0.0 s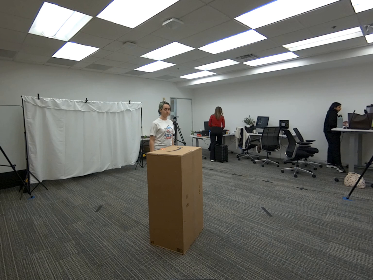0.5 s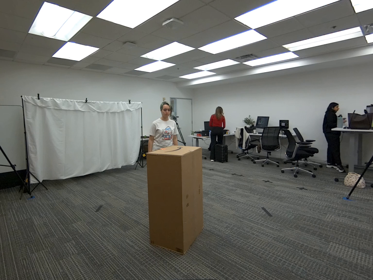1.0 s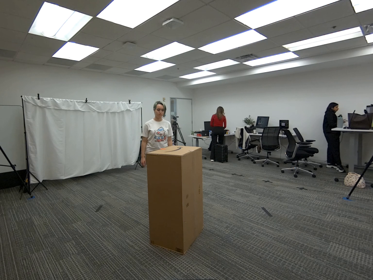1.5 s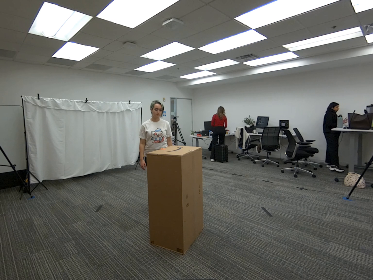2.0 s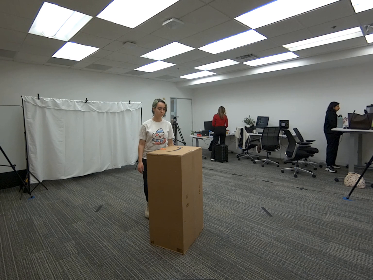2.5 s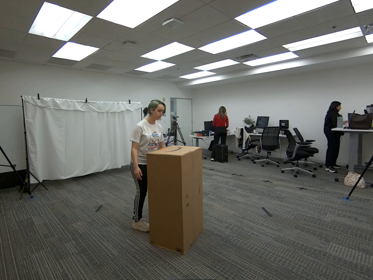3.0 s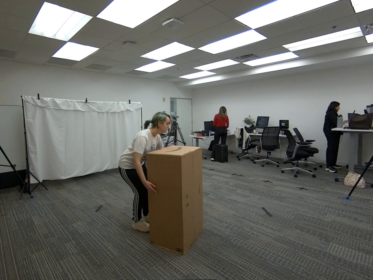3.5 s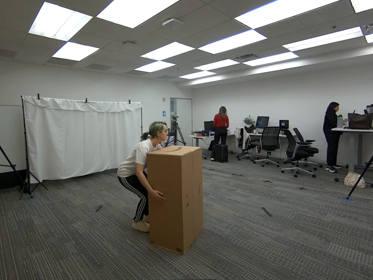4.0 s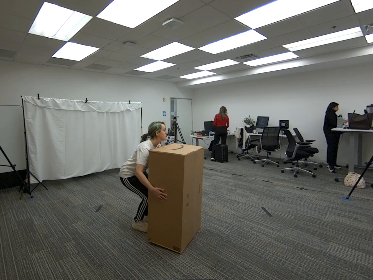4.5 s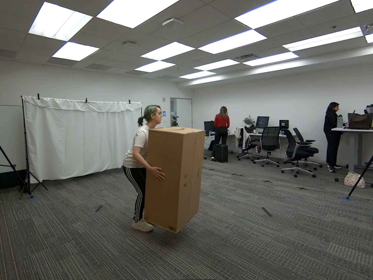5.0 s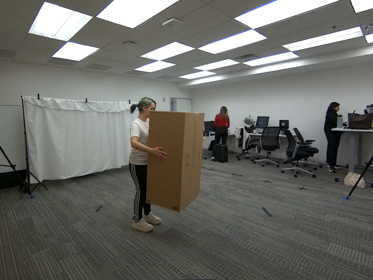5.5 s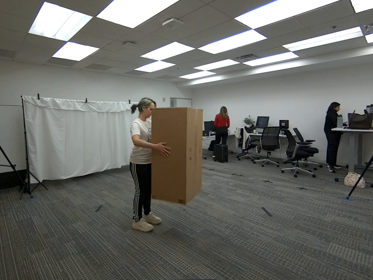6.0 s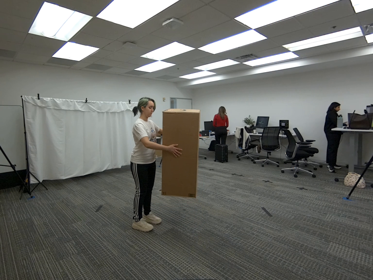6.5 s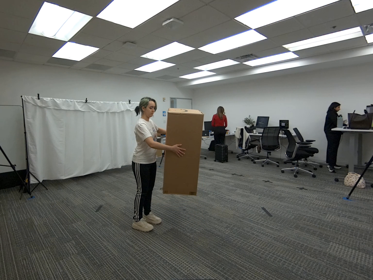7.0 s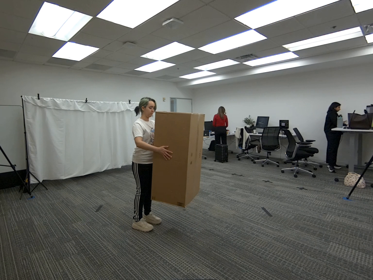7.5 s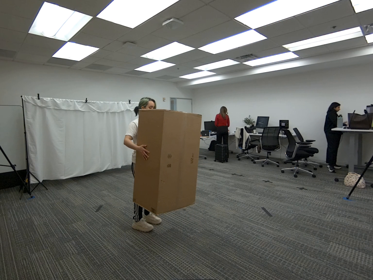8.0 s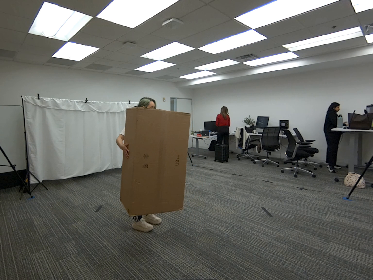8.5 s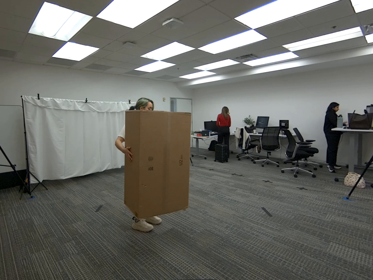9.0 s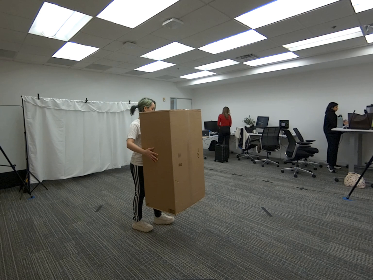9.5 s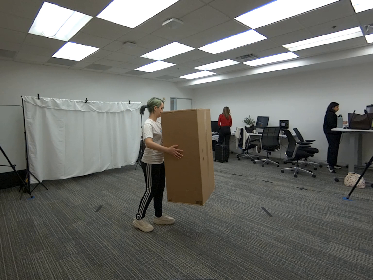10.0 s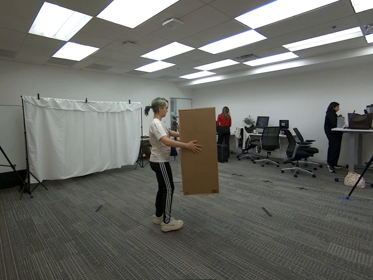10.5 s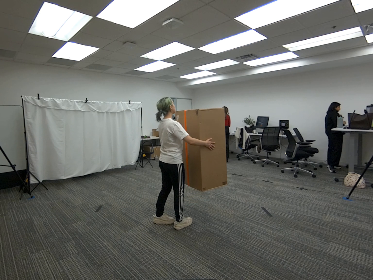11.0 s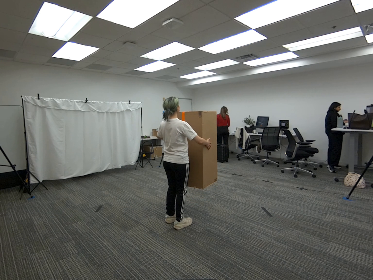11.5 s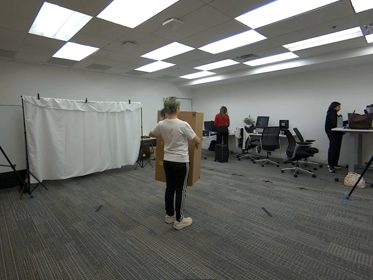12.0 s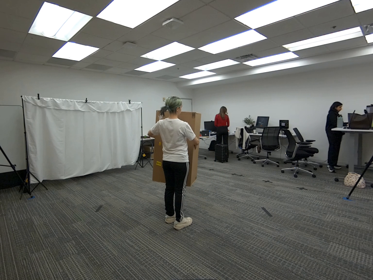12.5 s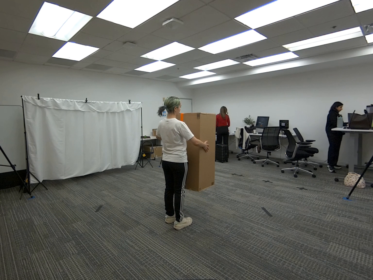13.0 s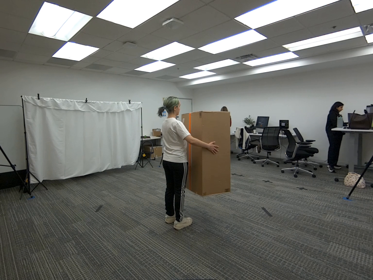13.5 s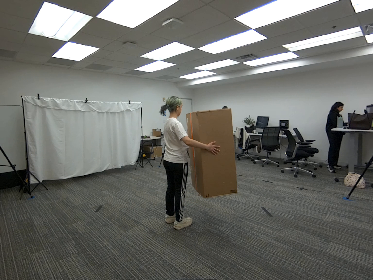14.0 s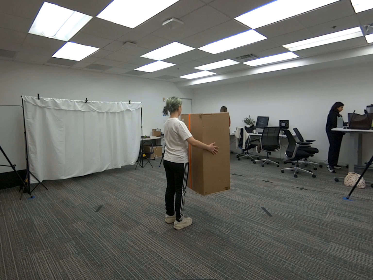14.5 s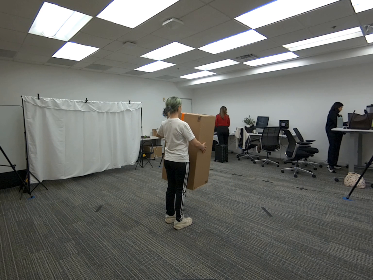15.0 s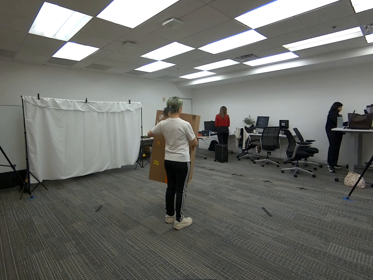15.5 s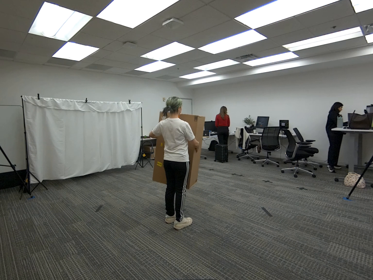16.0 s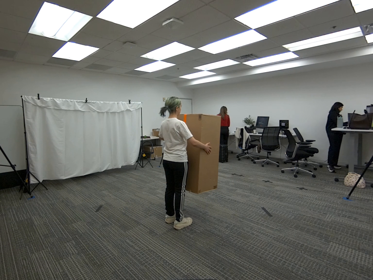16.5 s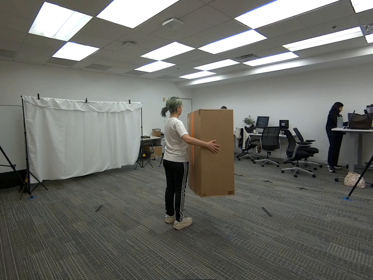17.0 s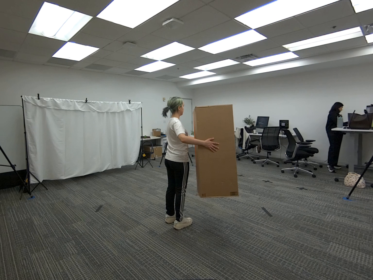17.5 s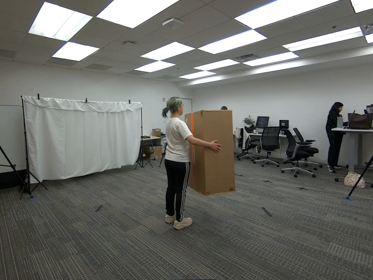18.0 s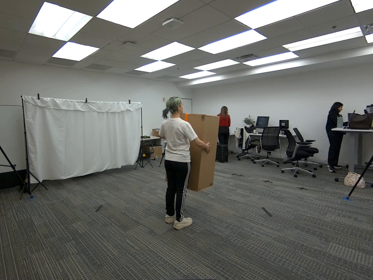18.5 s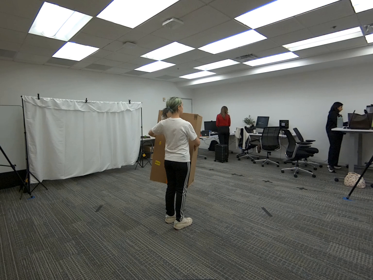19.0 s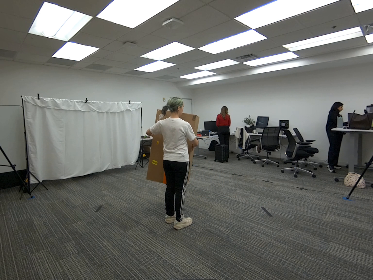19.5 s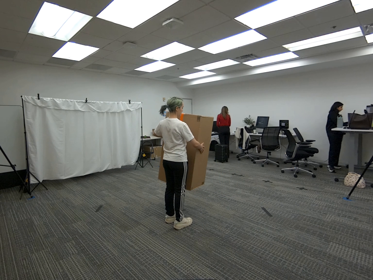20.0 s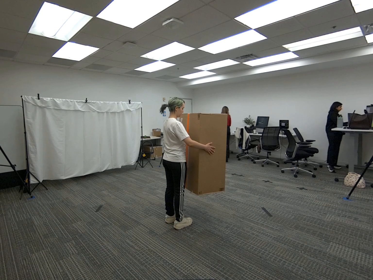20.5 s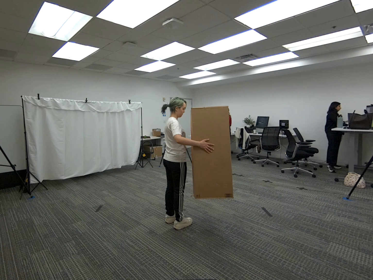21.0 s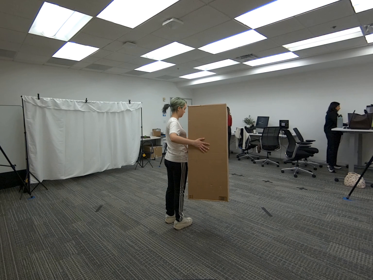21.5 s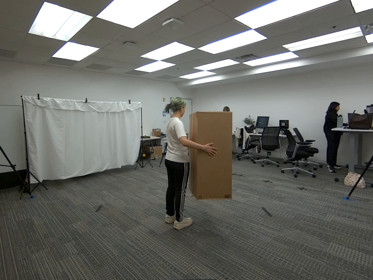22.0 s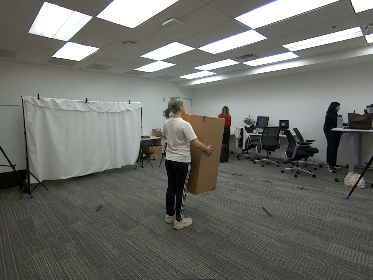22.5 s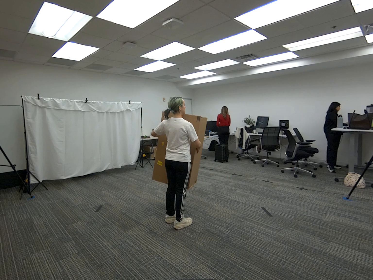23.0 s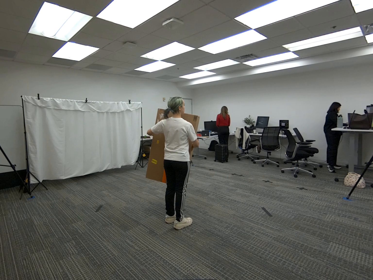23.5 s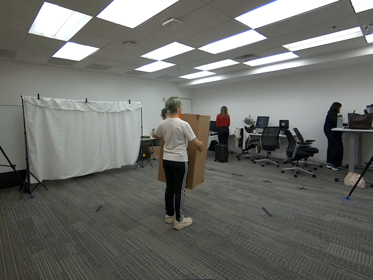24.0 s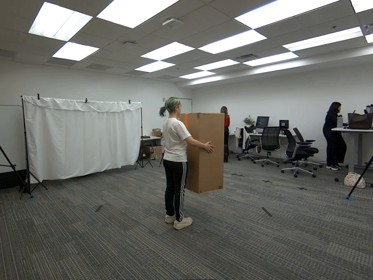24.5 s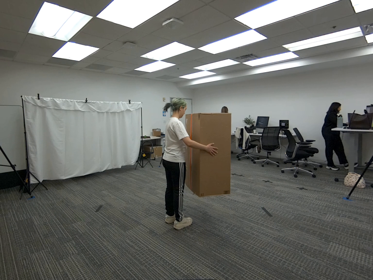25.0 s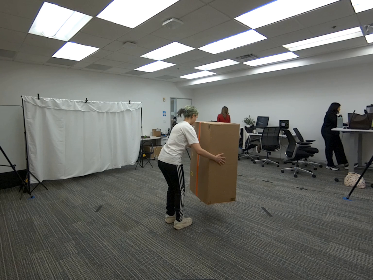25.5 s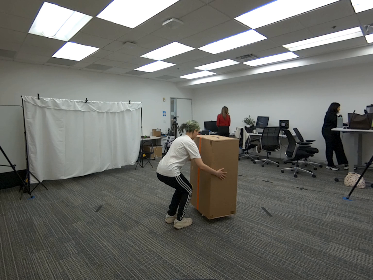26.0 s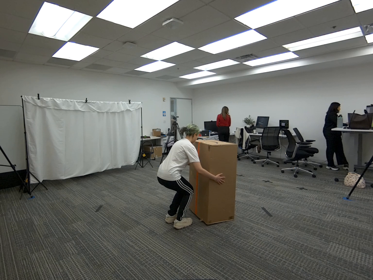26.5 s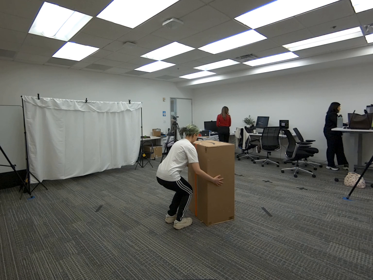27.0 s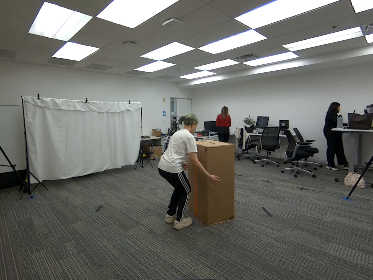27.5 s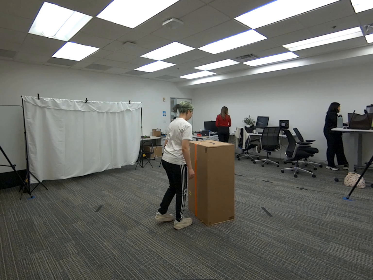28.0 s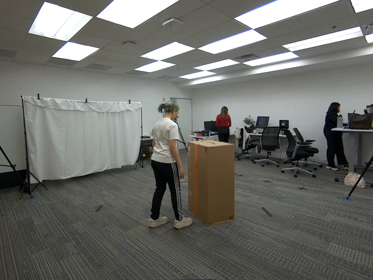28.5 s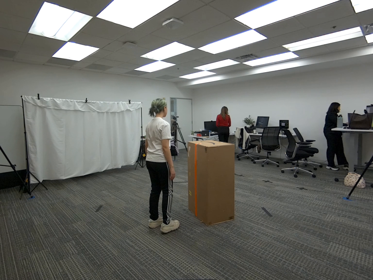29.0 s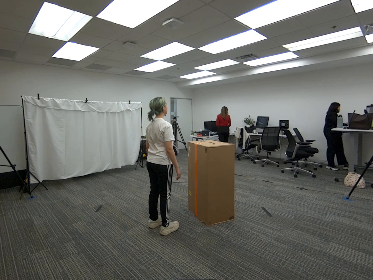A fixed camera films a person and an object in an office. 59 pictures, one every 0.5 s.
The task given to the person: Walk to the giant cardboard box, pick it up with both hands and move it side to side midair, once done place the box back on the ground.
